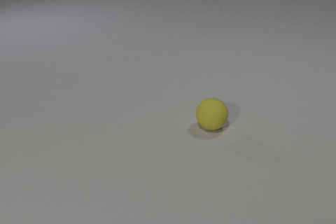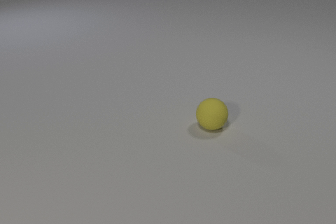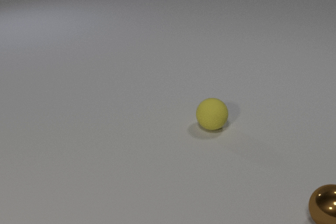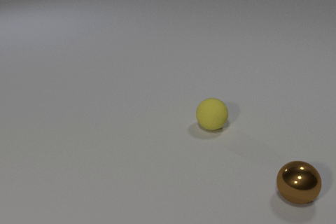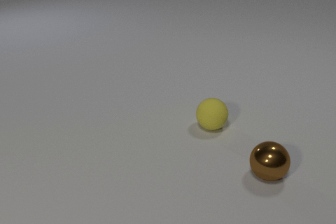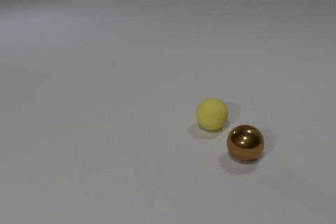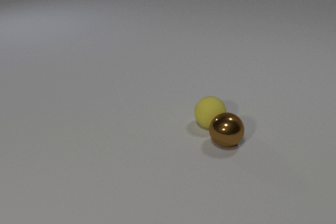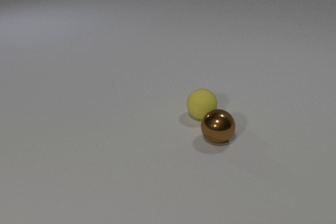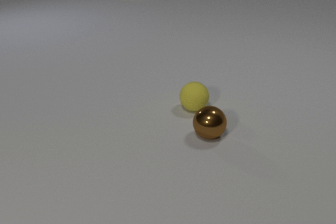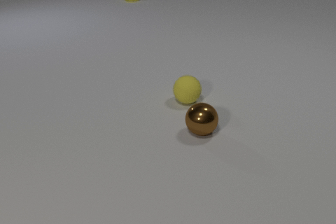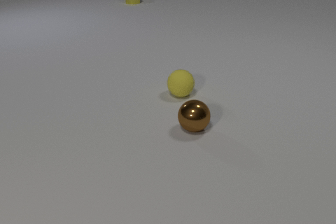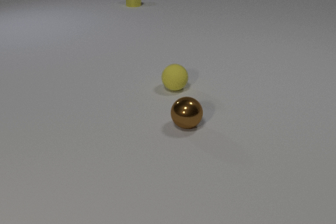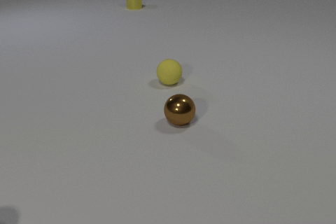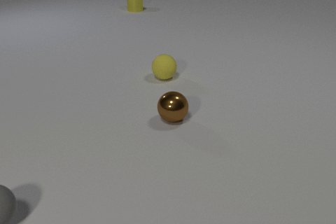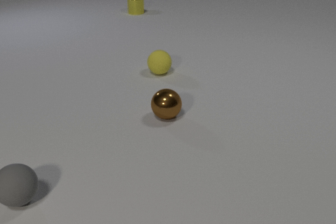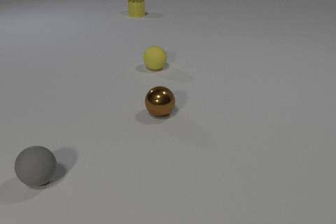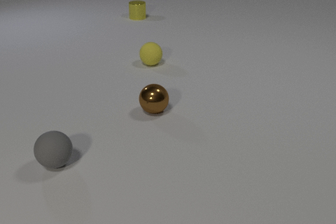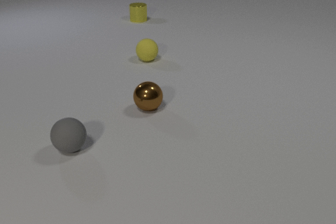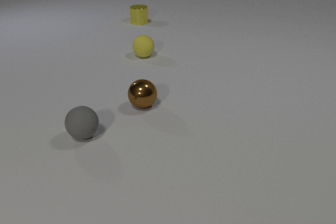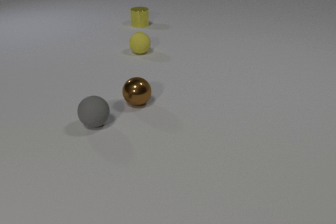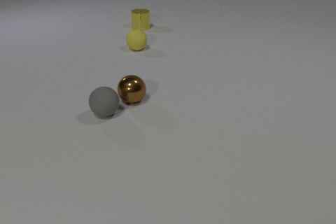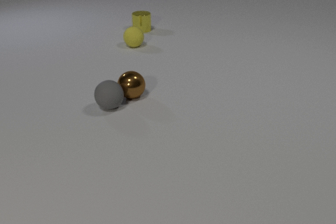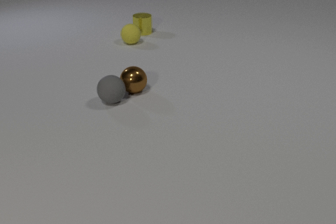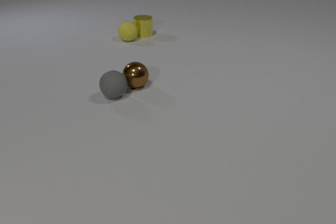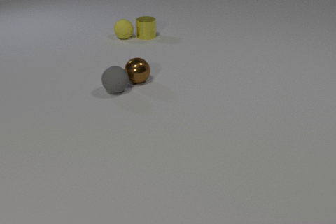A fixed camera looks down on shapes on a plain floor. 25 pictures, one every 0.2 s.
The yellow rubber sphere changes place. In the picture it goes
away from the camera.
The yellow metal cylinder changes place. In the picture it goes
toward the camera.
0.0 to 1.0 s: The brown metal sphere comes in at the right edge, rolls to the left and away from the camera.
1.0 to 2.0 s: The brown metal sphere rolls to the left and away from the camera. The yellow rubber sphere rolls away from the camera and to the left. The yellow metal cylinder comes in at the top edge, slides toward the camera. The brown metal sphere and the yellow rubber sphere collide.
2.0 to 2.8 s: The brown metal sphere rolls to the left and away from the camera. The yellow rubber sphere rolls away from the camera and to the left. The gray rubber sphere comes in at the left edge, rolls away from the camera and to the right. The yellow metal cylinder slides toward the camera.
2.8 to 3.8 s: The brown metal sphere rolls to the left and away from the camera. The yellow rubber sphere rolls away from the camera. The gray rubber sphere rolls away from the camera and to the right. The yellow metal cylinder slides toward the camera.
3.8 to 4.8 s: The brown metal sphere rolls away from the camera. The yellow rubber sphere rolls away from the camera. The gray rubber sphere rolls away from the camera. The yellow metal cylinder slides toward the camera. The brown metal sphere and the gray rubber sphere collide. The yellow rubber sphere and the yellow metal cylinder collide.
What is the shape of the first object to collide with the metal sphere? sphere.
How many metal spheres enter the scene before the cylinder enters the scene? 1.
What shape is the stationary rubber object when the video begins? sphere.
